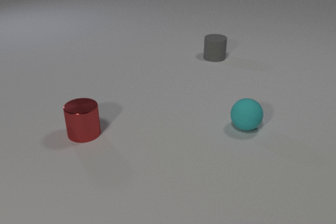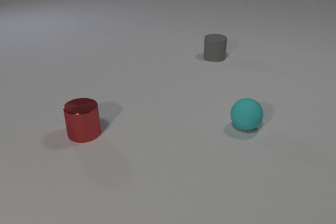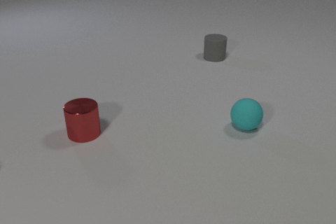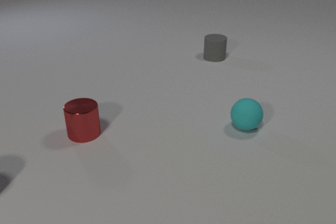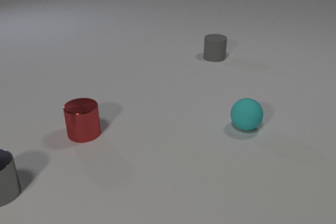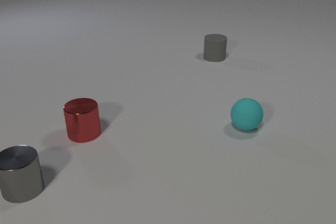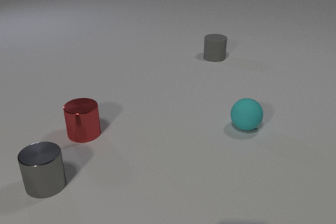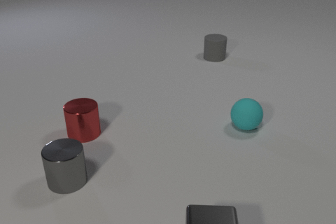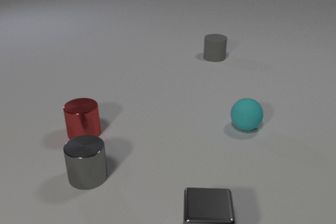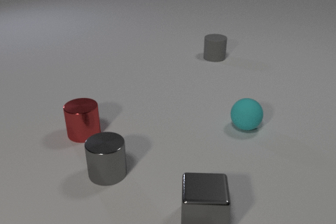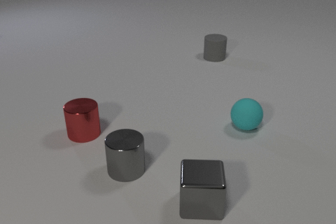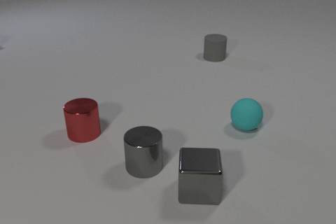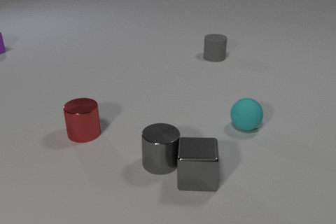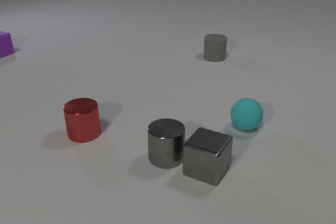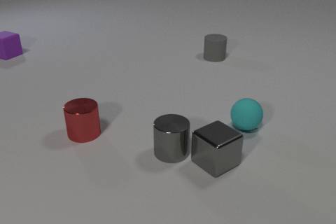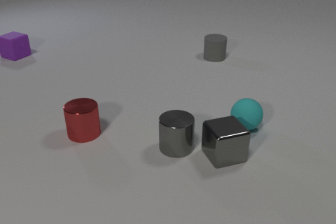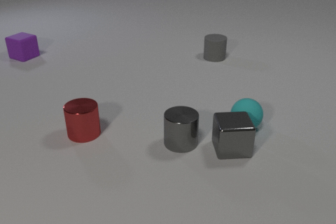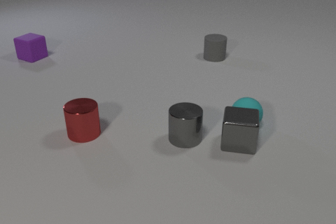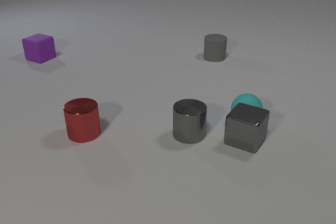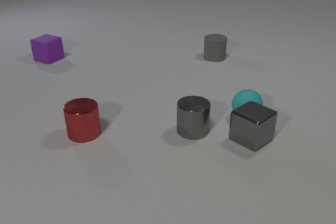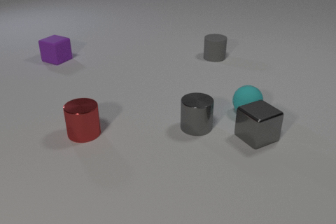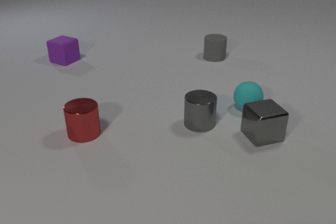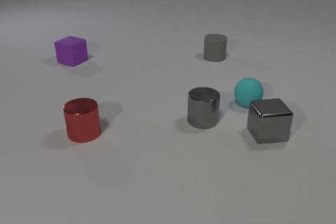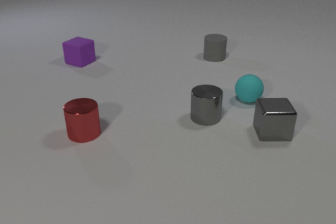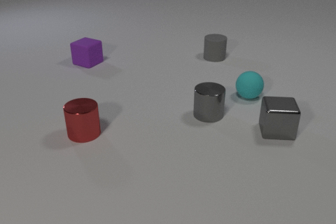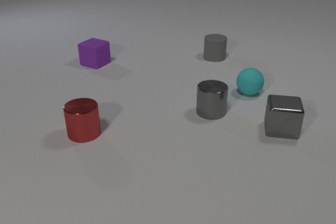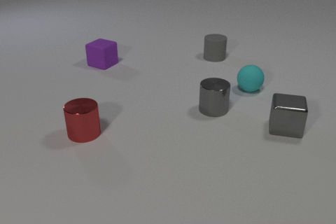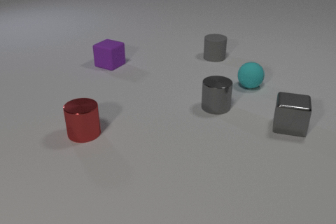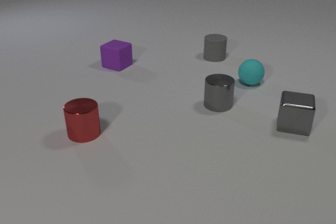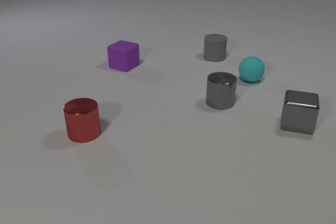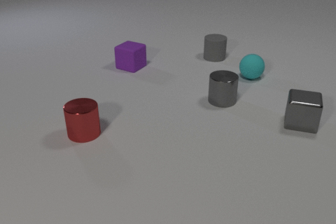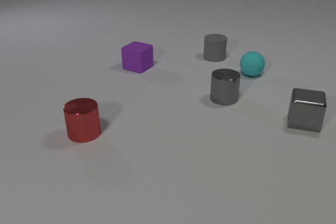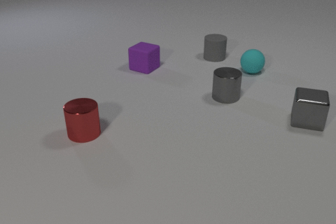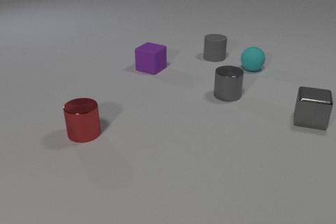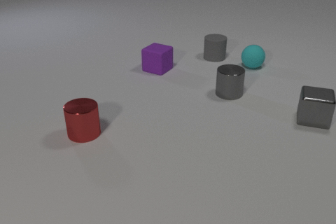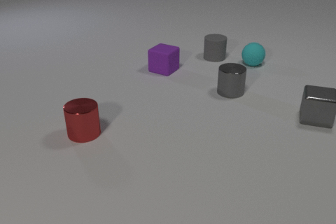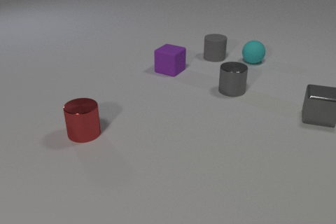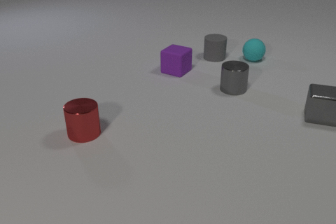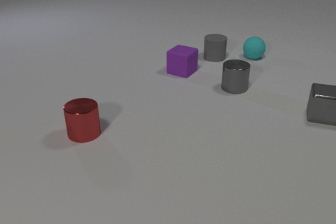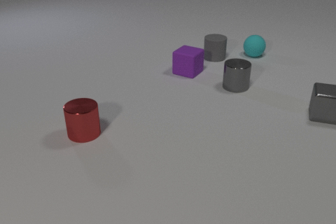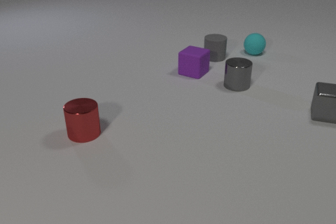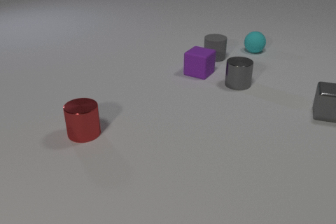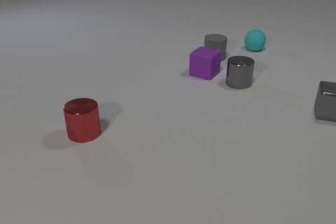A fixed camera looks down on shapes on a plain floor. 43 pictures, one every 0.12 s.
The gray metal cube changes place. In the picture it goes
away from the camera.
The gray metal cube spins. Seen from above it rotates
clockwise.
0.00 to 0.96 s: The gray metal cube comes in at the bottom edge, slides away from the camera. The gray metal cylinder comes in at the left edge, slides to the right.
0.96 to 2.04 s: The gray metal cube slides away from the camera, spins so that its near face slides to the left, clockwise seen from above. The gray metal cylinder slides to the right and away from the camera. The purple rubber cube comes in at the left edge, slides to the right and toward the camera. The gray metal cube and the gray metal cylinder collide. The gray metal cube and the cyan rubber sphere collide.
2.04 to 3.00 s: The gray metal cube slides to the right and away from the camera, spins so that its near face slides to the left, clockwise seen from above. The gray metal cylinder slides away from the camera and to the right. The cyan rubber sphere rolls away from the camera. The purple rubber cube slides to the right and toward the camera.
3.00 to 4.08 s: The gray metal cube slides away from the camera and to the right. The gray metal cylinder slides away from the camera and to the right. The cyan rubber sphere rolls away from the camera. The purple rubber cube slides to the right.
4.08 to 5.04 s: The gray metal cube slides away from the camera and to the right. The gray metal cylinder slides away from the camera. The cyan rubber sphere rolls away from the camera. The purple rubber cube slides to the right.
How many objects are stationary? 2.
What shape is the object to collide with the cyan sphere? cube.
Are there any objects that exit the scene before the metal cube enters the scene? no.
